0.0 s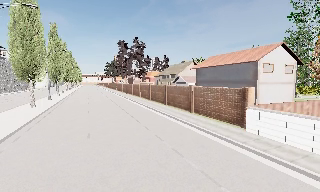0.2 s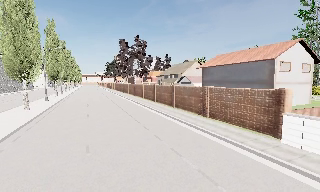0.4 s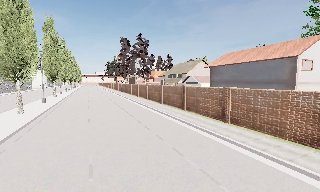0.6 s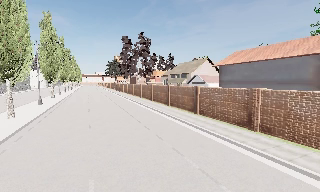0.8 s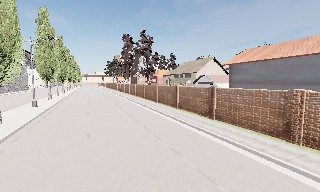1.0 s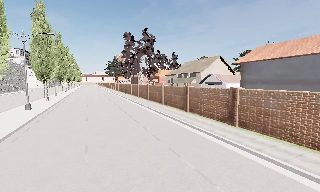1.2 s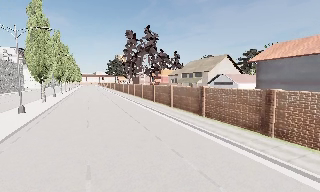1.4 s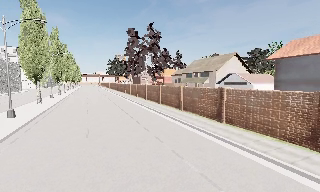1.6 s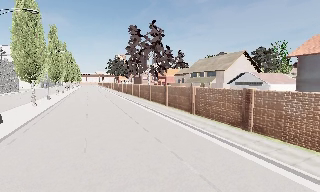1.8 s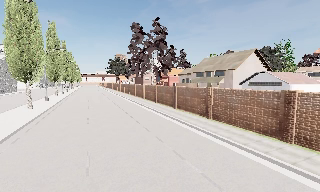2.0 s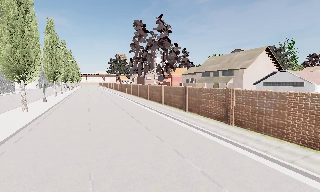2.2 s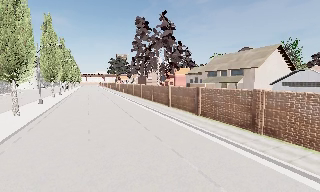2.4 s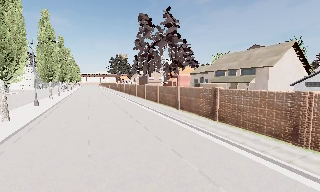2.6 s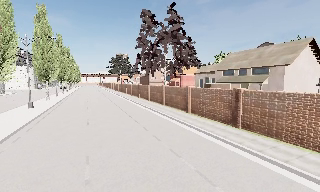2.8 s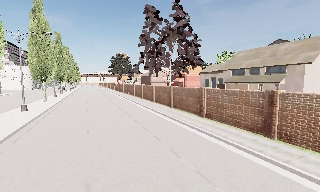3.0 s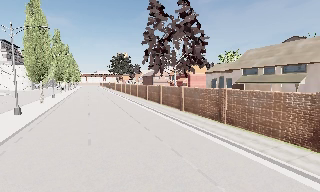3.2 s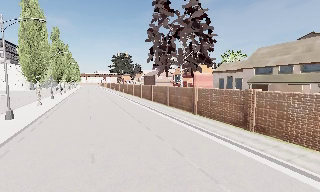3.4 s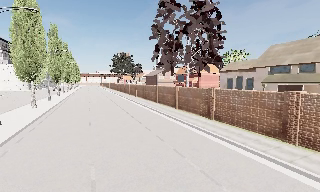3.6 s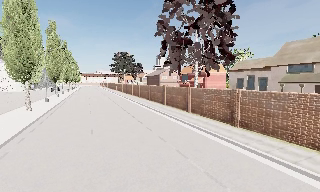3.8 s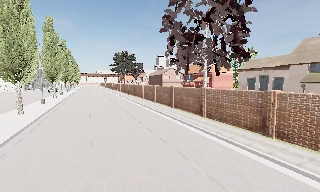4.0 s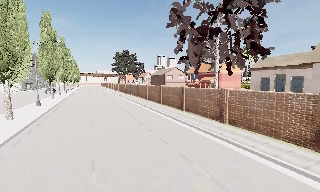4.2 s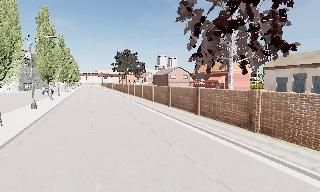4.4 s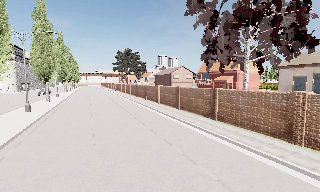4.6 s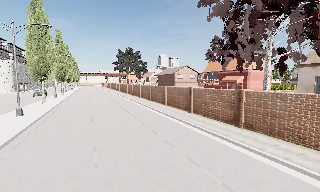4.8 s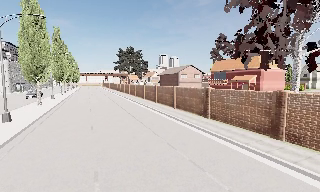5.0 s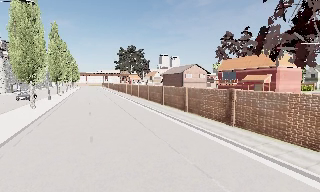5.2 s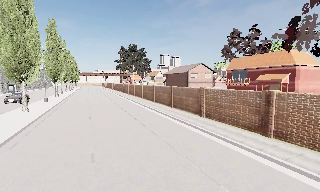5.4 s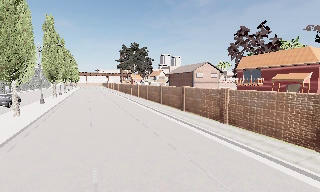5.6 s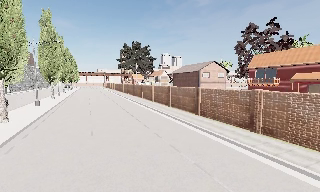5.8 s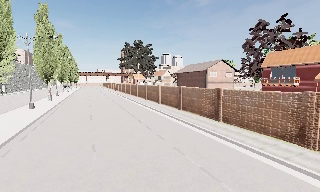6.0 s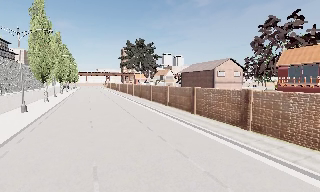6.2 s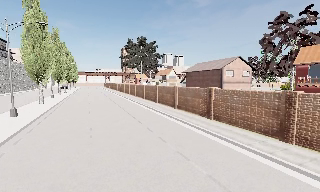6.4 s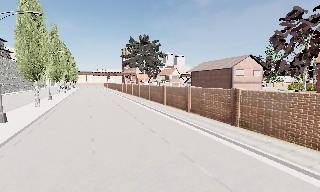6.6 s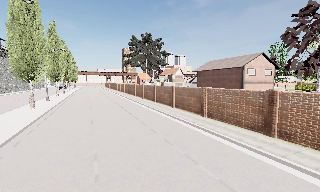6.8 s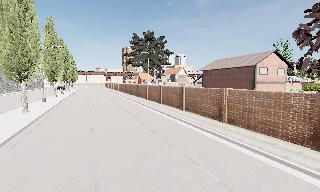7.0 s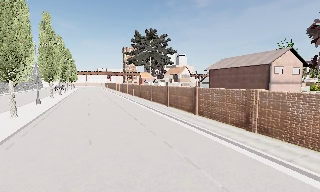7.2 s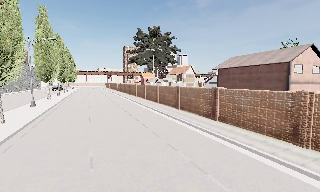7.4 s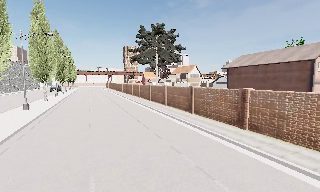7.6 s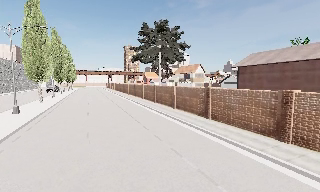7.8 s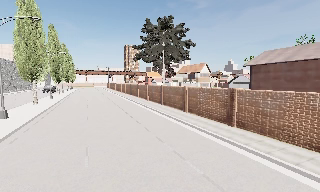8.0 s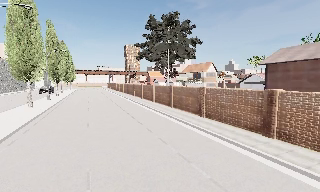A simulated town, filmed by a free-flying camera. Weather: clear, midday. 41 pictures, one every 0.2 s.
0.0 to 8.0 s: The camera travels forward and to its left, about 85 m, so what stands in front looms larger.
The film runs forward here.
